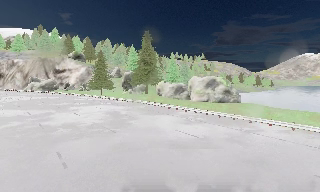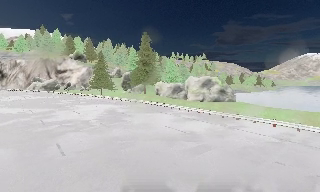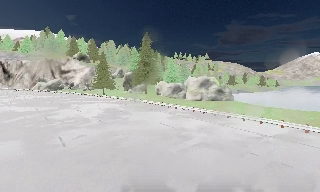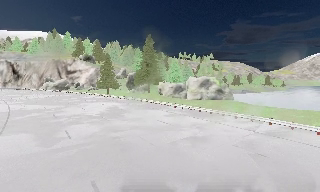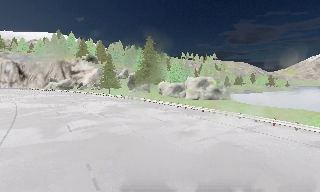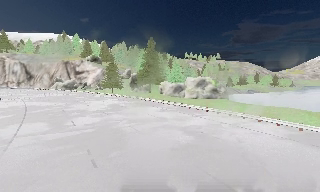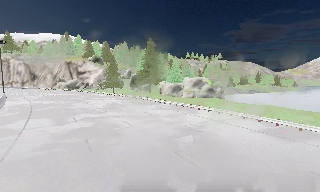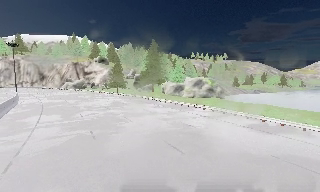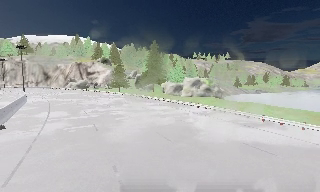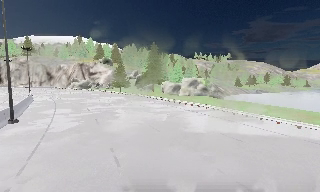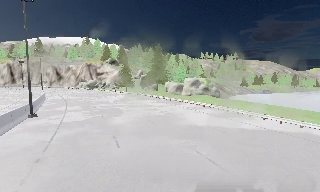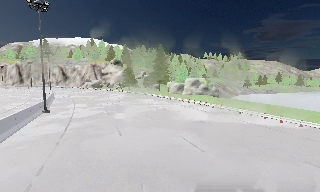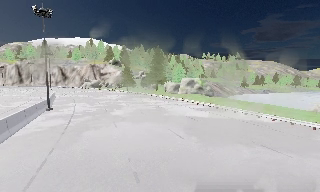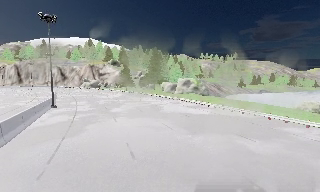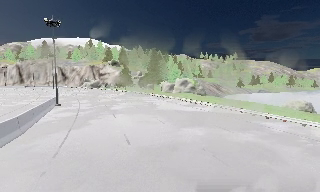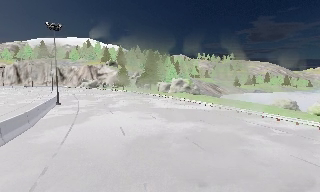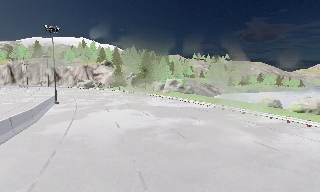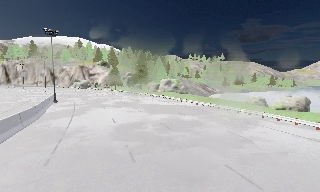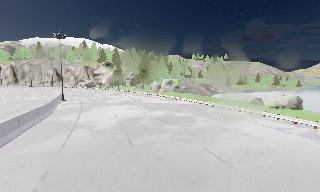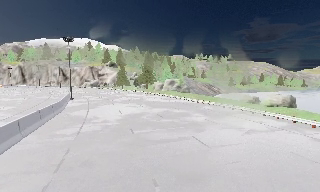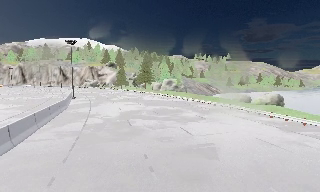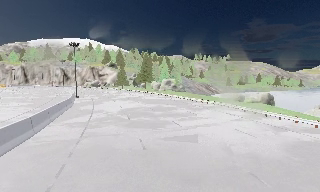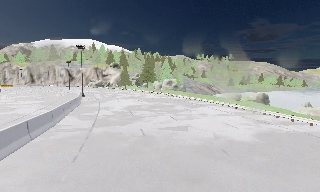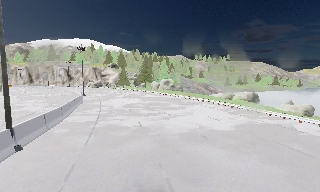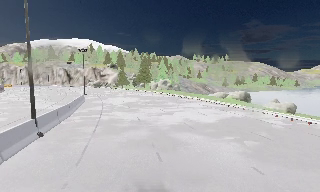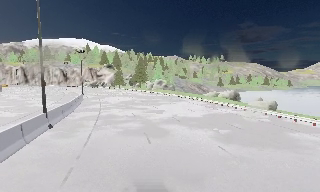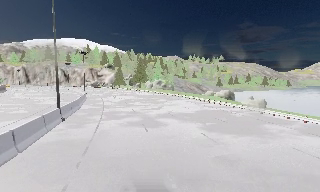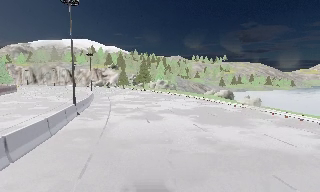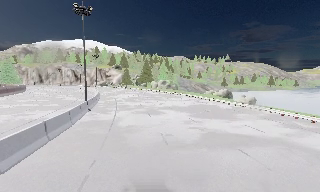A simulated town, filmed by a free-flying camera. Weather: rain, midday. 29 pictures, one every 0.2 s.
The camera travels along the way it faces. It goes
backward.
0.0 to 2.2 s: The camera pans to its left, which is counterclockwise from overhead, by about 15 degrees. It travels backward and to its right, about 18 m, so what stands in front gets smaller.
2.2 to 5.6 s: The camera travels backward, about 35 m, so what stands in front gets smaller.
The film runs backward here.
